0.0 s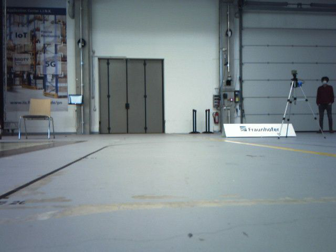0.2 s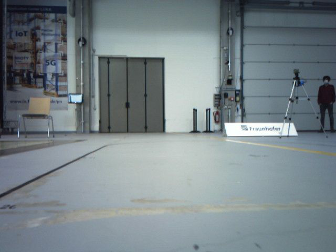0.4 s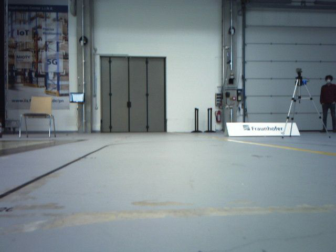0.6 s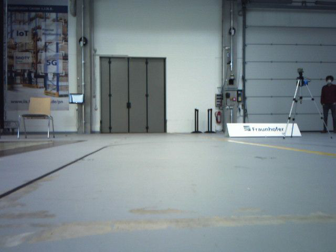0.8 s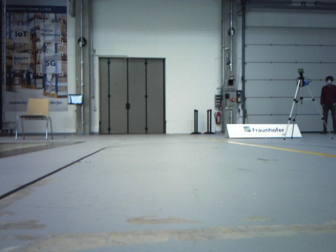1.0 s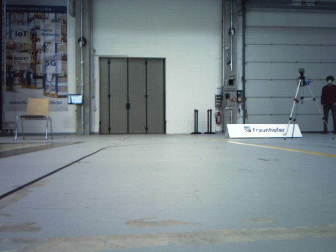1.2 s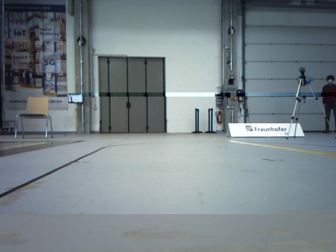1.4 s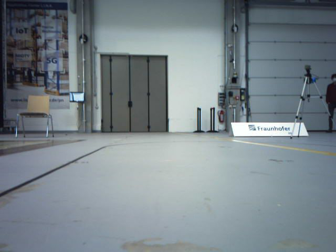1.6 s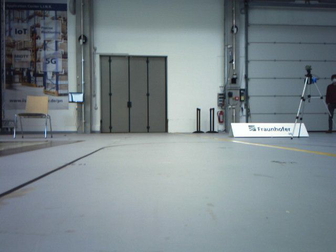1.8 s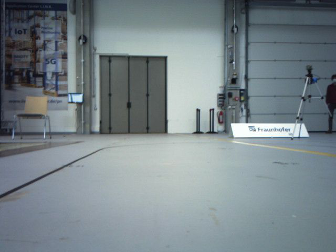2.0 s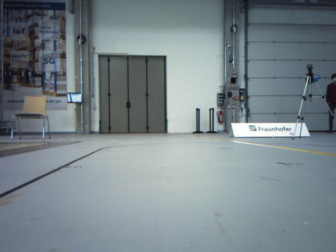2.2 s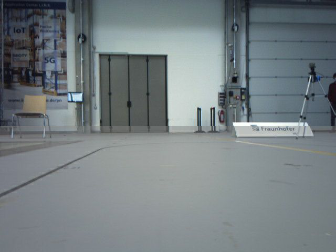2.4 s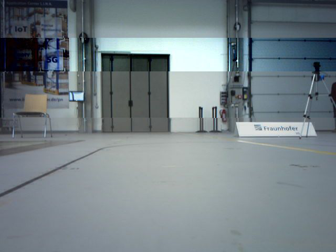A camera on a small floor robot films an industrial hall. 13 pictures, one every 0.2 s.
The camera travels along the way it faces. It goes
forward.
0.0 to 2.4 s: The camera travels forward, about 0.5 m, so what stands in front looms larger.
The film runs forward here.
